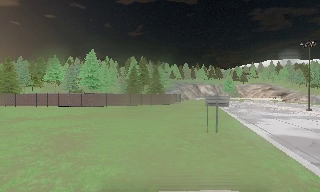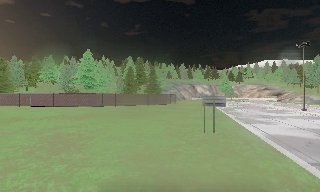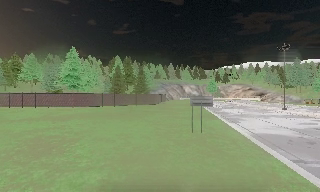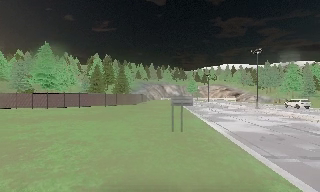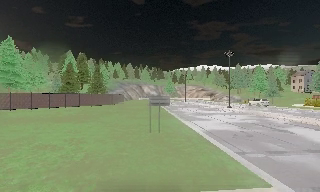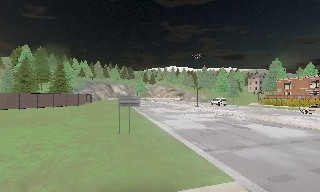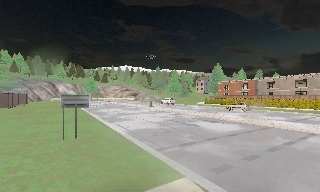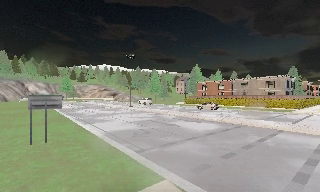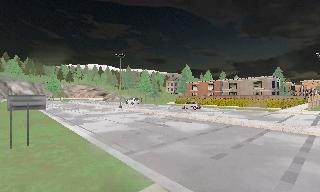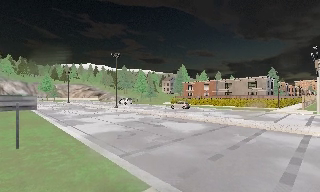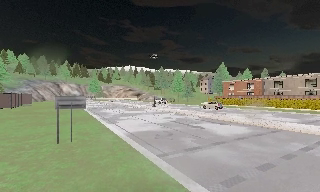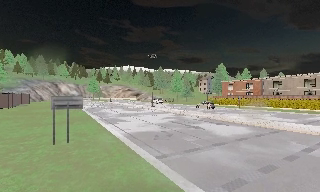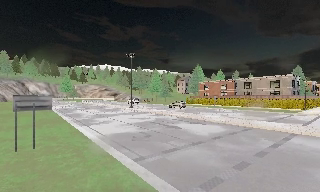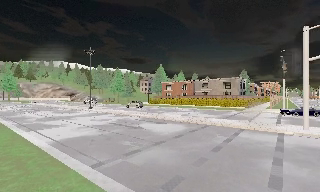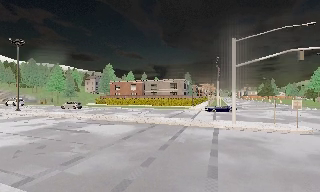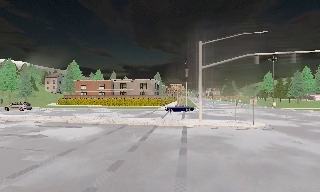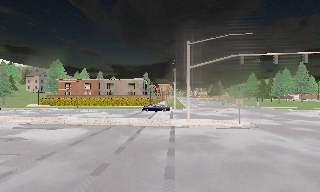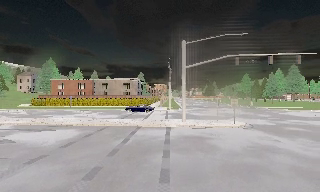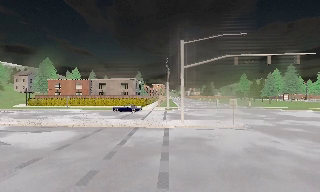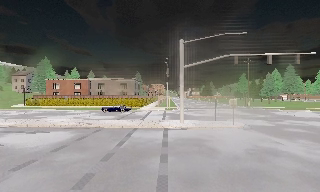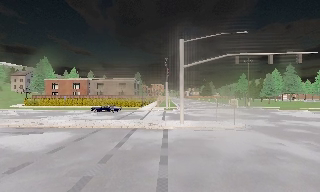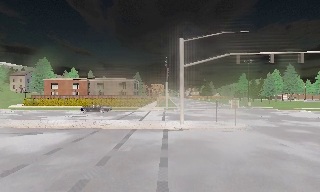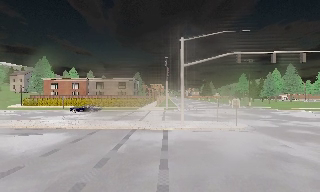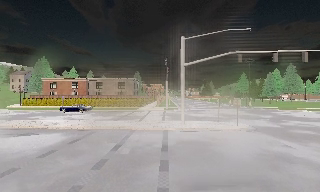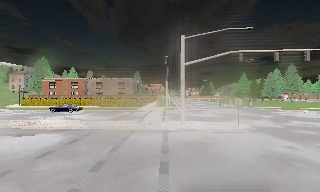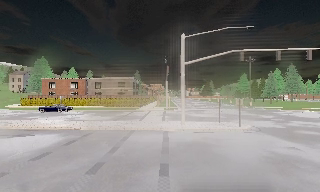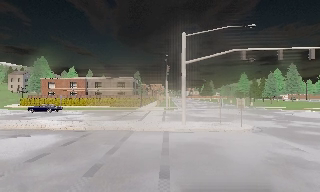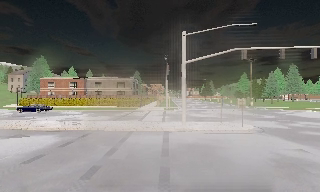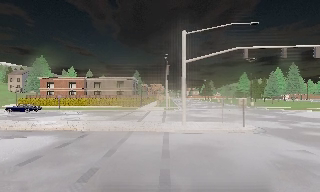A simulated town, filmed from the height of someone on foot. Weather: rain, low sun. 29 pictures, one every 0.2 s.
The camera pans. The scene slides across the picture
to the left.
The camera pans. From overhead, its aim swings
clockwise.
0.0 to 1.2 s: The scene slides to the left, as the camera pans about 45 degrees to its right. It travels forward, about 1 m.
1.2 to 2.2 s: The camera travels forward, about 1 m, so what stands in front looms larger.
2.2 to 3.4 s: The scene slides to the left, as the camera pans about 55 degrees to its right. It travels forward, about 1 m.
3.4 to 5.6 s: The camera travels forward, about 2 m, so what stands in front looms larger.
The film runs forward here.
